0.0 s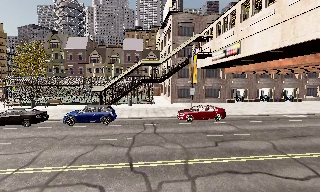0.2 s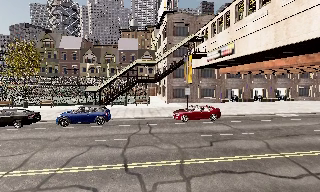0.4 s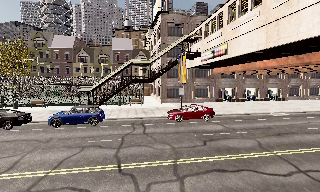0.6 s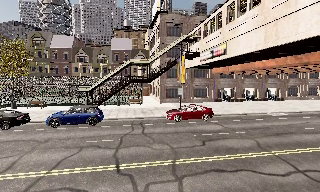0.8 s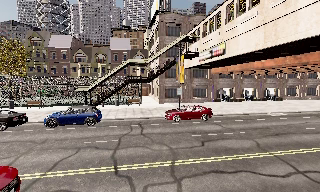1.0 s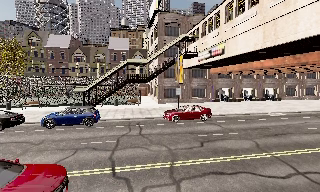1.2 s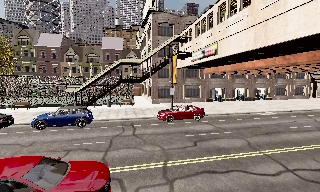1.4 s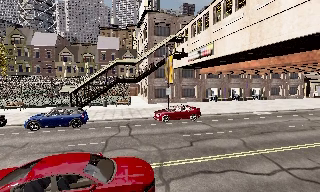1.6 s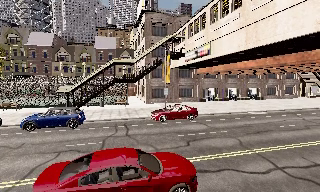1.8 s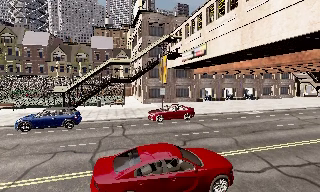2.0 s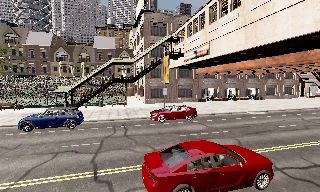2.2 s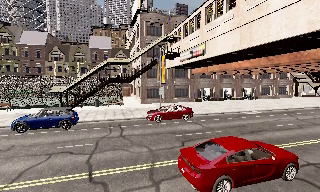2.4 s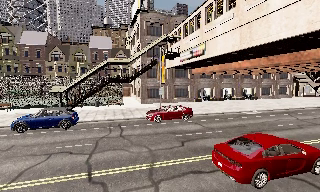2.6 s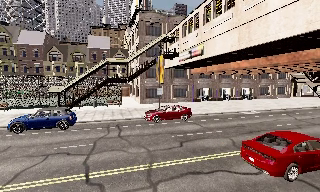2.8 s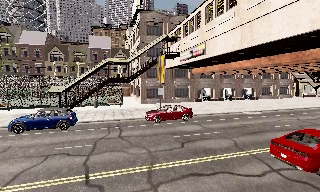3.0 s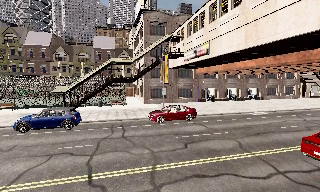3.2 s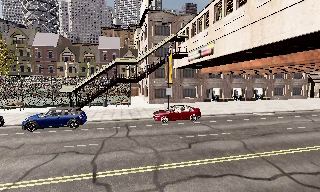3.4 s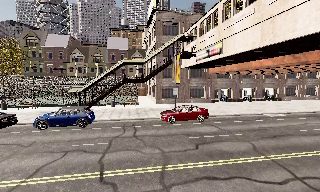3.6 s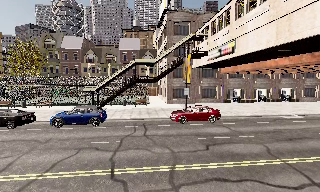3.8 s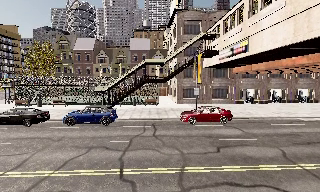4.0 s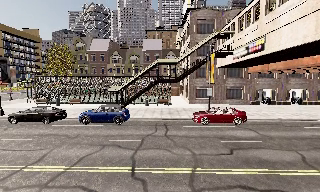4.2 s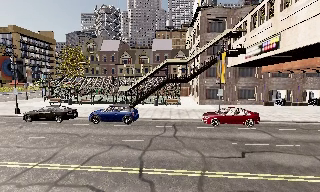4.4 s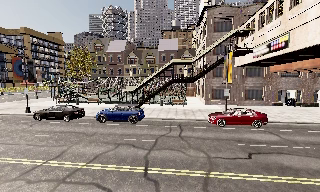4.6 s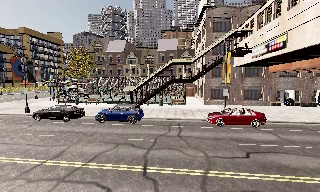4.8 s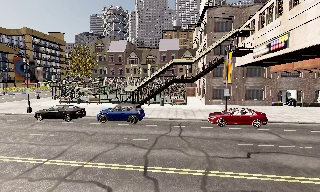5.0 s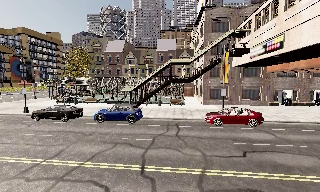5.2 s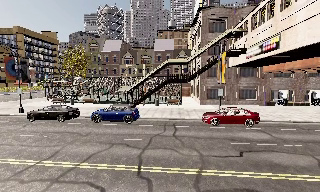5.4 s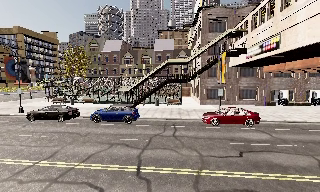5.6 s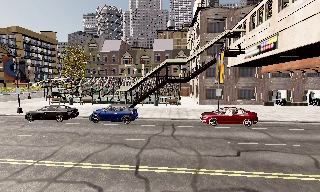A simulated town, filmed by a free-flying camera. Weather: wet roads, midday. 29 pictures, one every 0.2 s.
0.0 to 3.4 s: The camera travels forward and to its right, about 1 m, so what stands in front looms larger.
3.4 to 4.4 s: The scene slides to the right, as the camera pans about 20 degrees to its left.
4.4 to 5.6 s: The camera shifts only a little, or ends up much as it began.
The film runs forward here.
